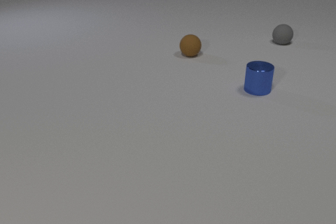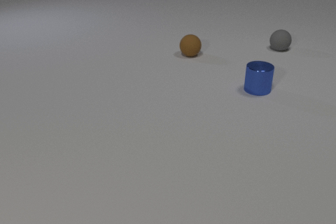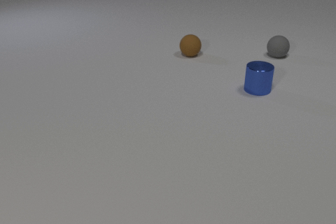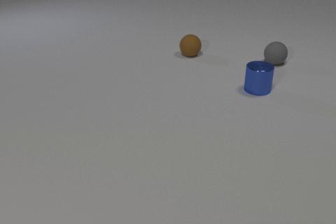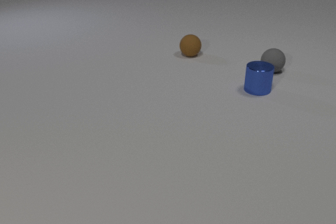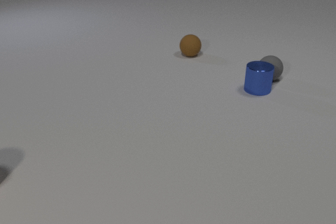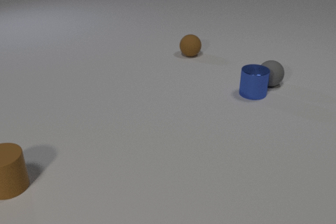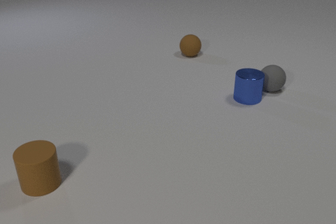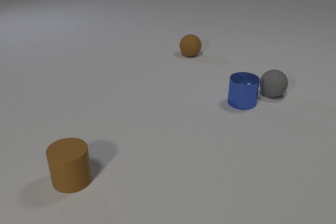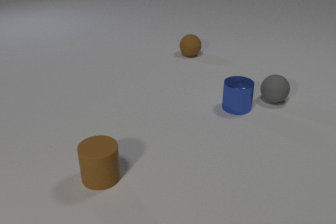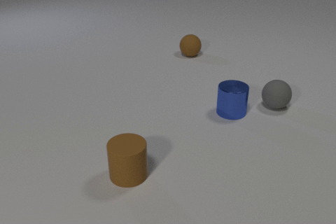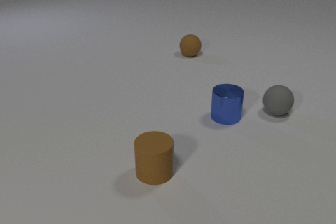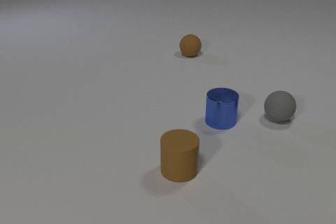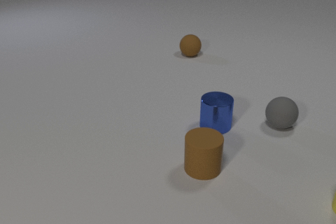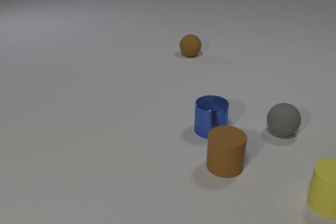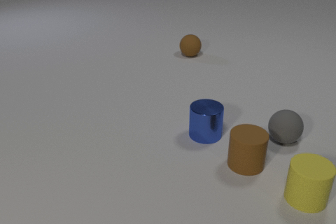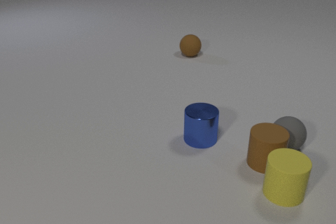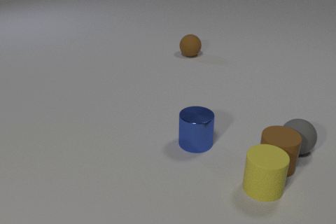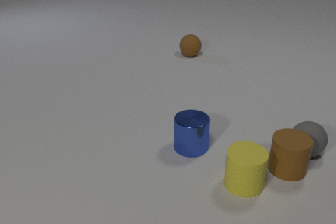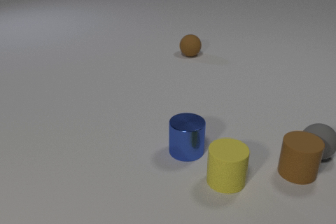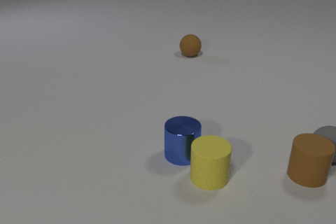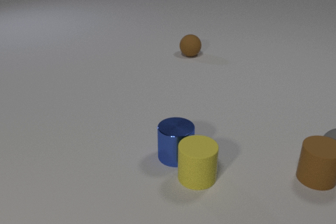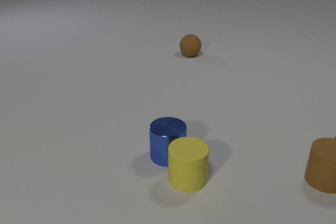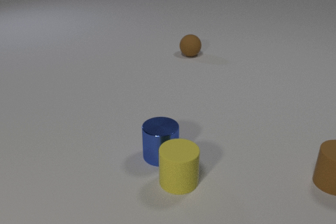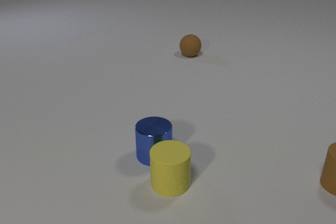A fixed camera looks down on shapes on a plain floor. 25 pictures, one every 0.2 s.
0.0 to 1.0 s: The gray rubber sphere rolls toward the camera.
1.0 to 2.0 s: The gray rubber sphere rolls toward the camera. The blue metal cylinder slides toward the camera and to the left. The brown rubber cylinder comes in at the left edge, slides to the right. The gray rubber sphere and the blue metal cylinder collide.
2.0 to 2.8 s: The gray rubber sphere rolls toward the camera. The blue metal cylinder slides toward the camera and to the left. The yellow rubber cylinder comes in at the right edge, slides to the left. The brown rubber cylinder slides to the right.
2.8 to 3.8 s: The gray rubber sphere rolls to the right and toward the camera. The blue metal cylinder slides toward the camera and to the left. The yellow rubber cylinder slides to the left. The brown rubber cylinder slides to the right. The gray rubber sphere and the brown rubber cylinder collide. The yellow rubber cylinder and the brown rubber cylinder collide.
3.8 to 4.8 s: The gray rubber sphere rolls to the right, leaves at the right edge. The blue metal cylinder slides to the left. The yellow rubber cylinder slides to the left. The brown rubber cylinder slides to the right. The blue metal cylinder and the yellow rubber cylinder collide.
How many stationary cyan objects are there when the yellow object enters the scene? 0.
Are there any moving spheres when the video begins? yes.
What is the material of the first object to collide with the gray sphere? metal.
